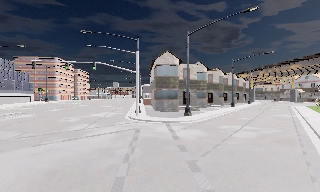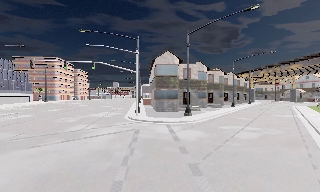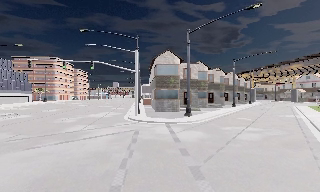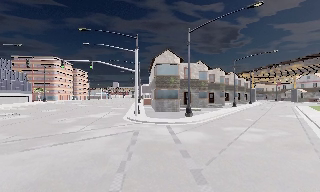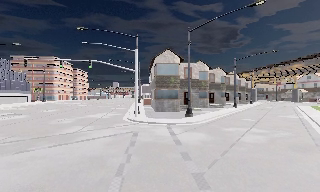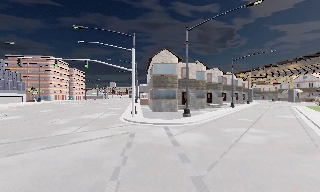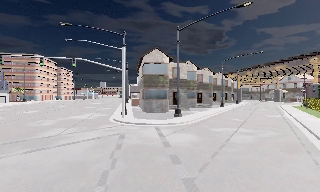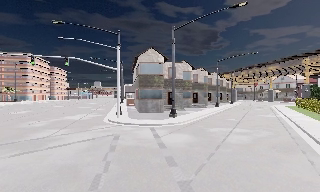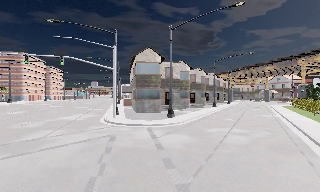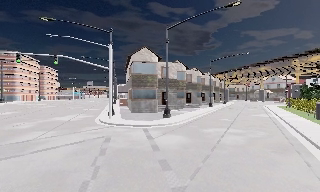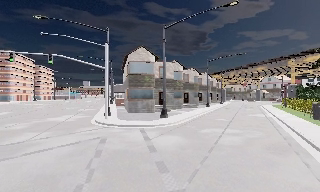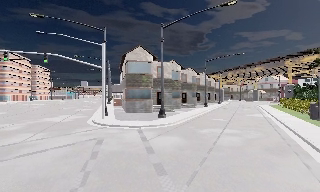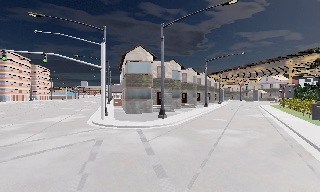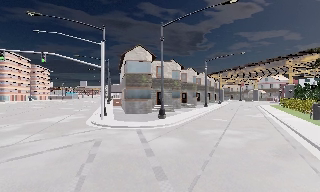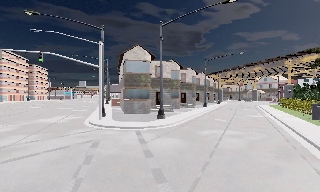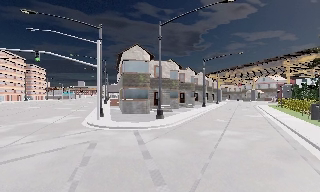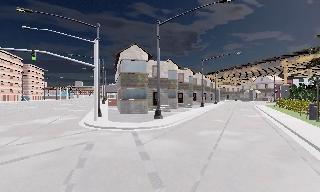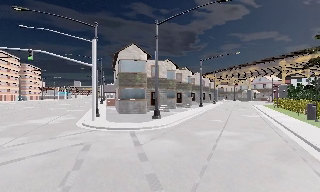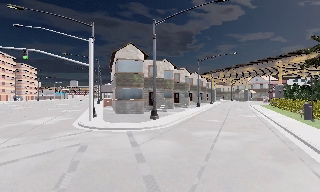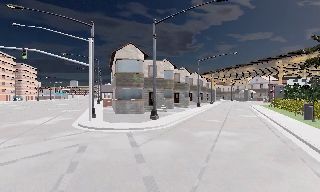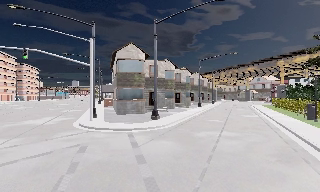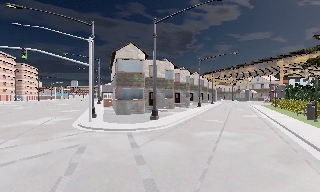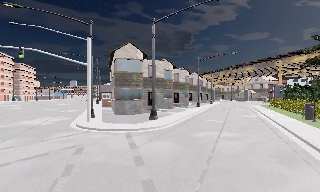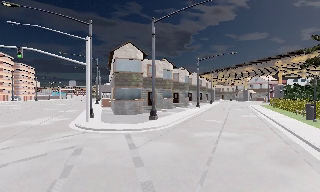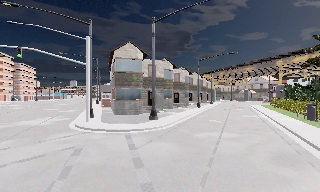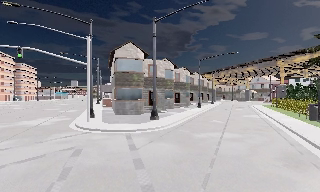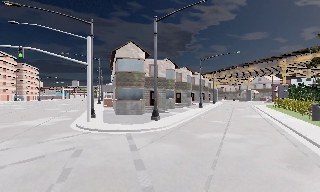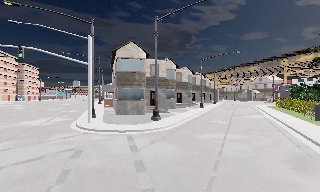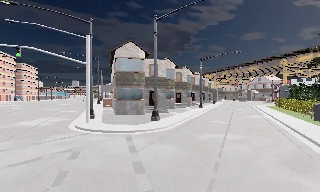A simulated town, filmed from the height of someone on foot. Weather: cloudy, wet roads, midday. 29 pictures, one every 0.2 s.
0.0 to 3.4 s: The scene slides to the left, as the camera pans about 10 degrees to its right. It travels forward, about 3 m, so what stands in front looms larger.
3.4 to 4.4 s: The camera shifts only a little, or ends up much as it began.
4.4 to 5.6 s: The camera travels forward, about 0.5 m, so what stands in front looms larger.
The film runs forward here.
